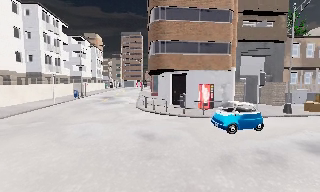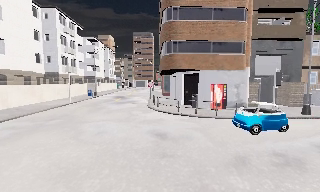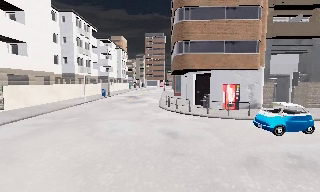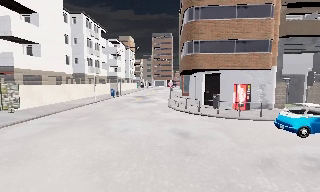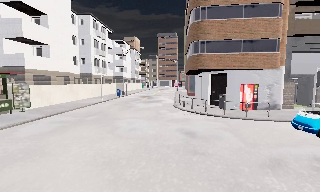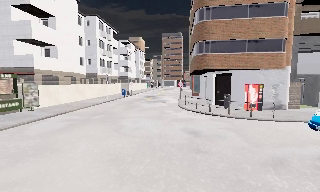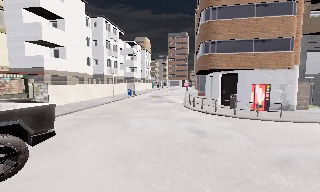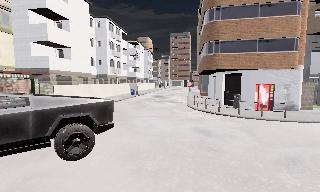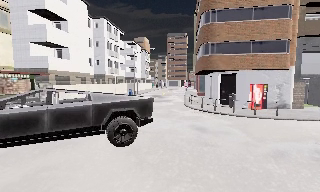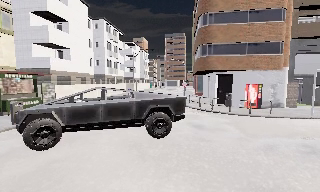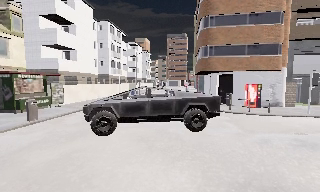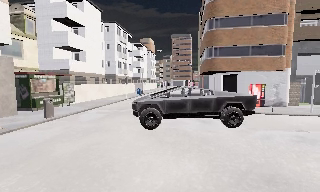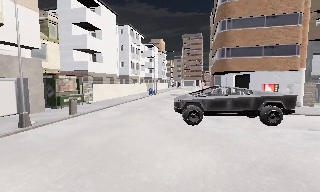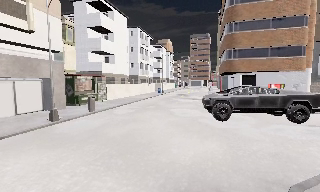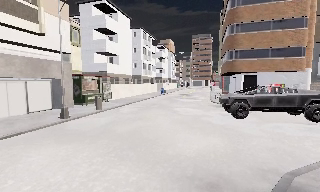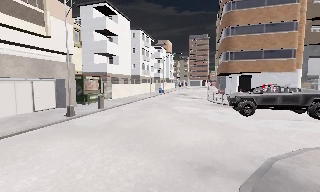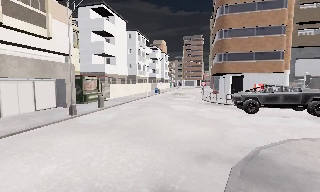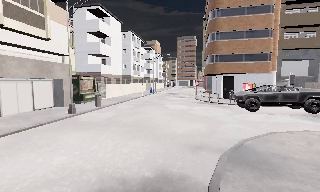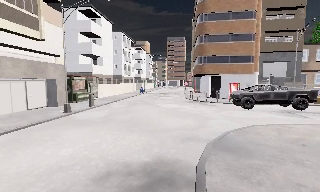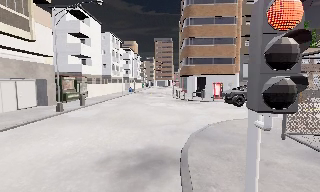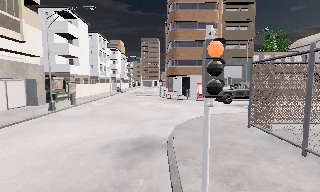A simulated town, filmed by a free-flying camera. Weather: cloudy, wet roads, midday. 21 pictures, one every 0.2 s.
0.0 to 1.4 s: The scene slides to the right, as the camera pans about 15 degrees to its left. It travels backward and to its left, about 1 m, so what stands in front gets smaller.
1.4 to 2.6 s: The camera travels backward, about 3.5 m, so what stands in front gets smaller. It gains speed.
2.6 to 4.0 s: The camera swings to its right by about 15 degrees, and the scene slides to the left. It travels backward, about 5 m, so what stands in front gets smaller.
The film runs backward here.
